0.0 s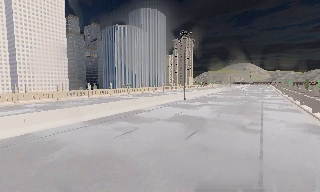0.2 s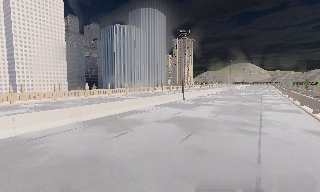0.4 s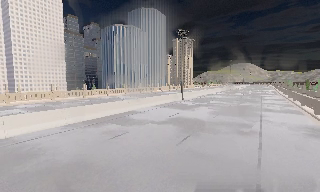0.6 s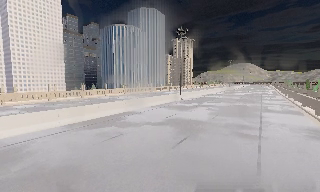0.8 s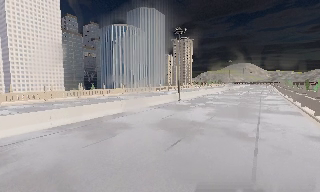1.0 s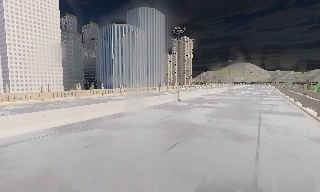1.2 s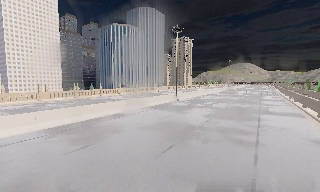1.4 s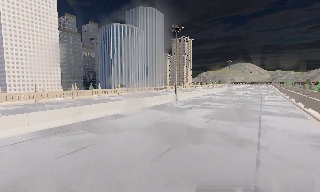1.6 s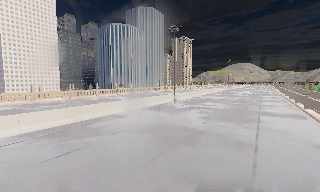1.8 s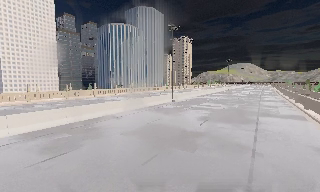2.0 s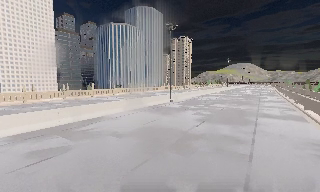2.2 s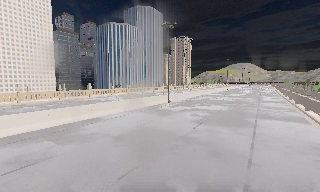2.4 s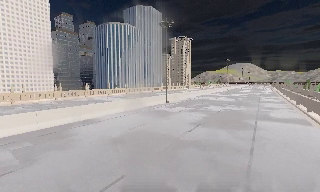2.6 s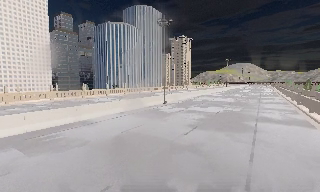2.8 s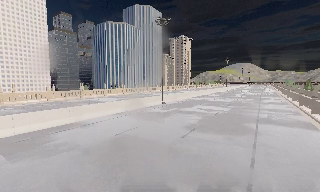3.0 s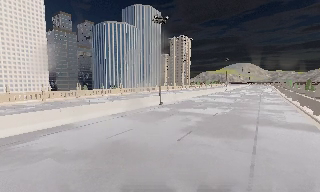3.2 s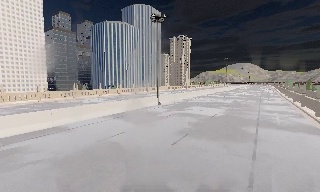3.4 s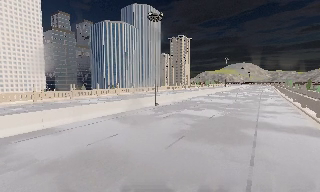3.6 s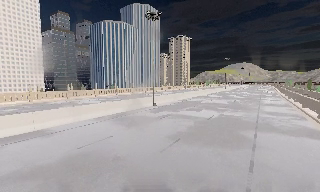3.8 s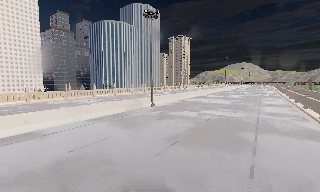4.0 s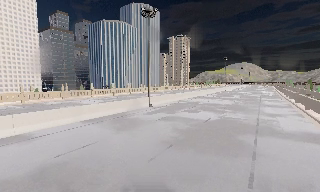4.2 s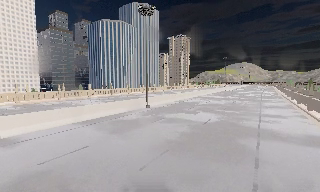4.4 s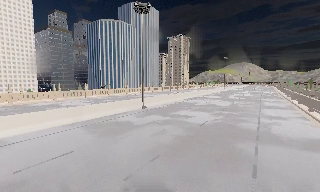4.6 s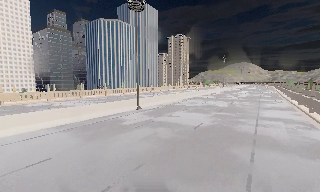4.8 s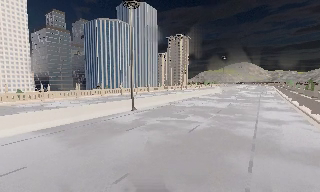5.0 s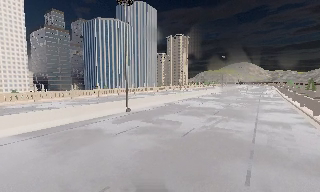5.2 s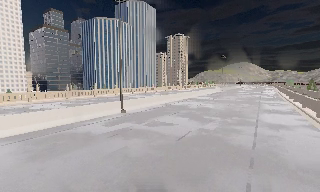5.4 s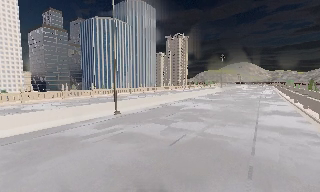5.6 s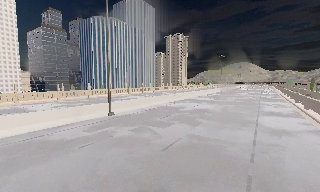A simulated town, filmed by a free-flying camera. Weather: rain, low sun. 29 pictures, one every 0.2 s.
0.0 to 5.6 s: The camera travels forward and to its right, about 17 m, so what stands in front looms larger. It gains speed.
The film runs forward here.
